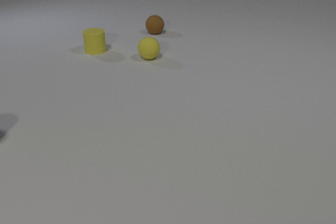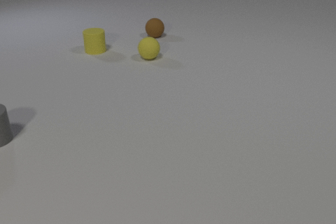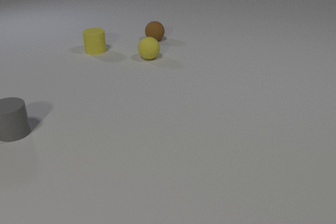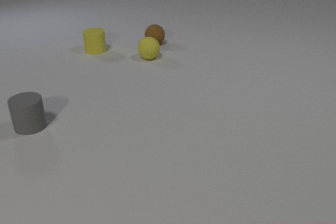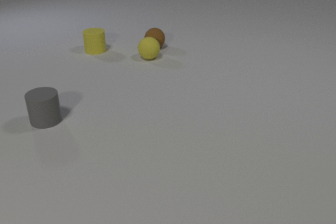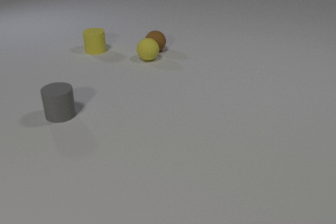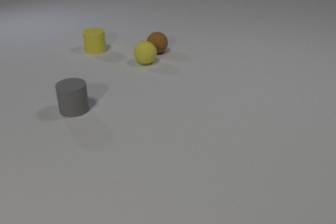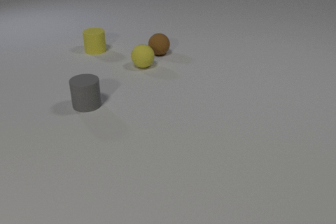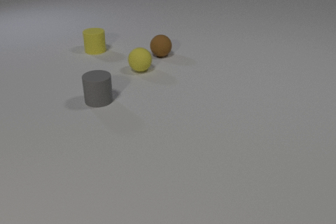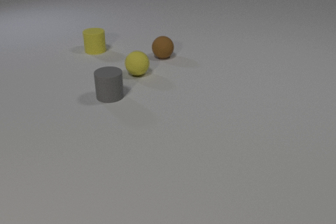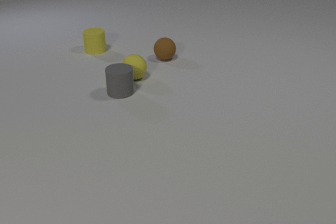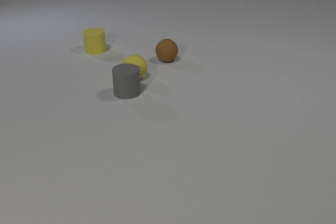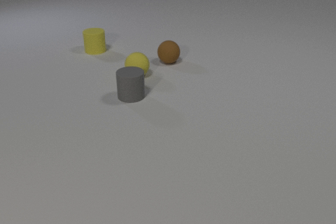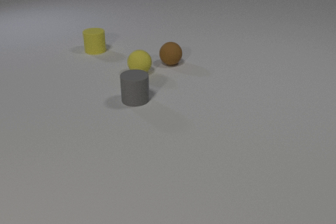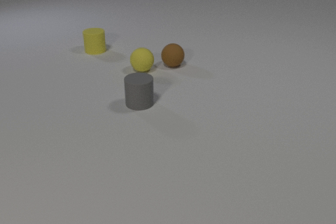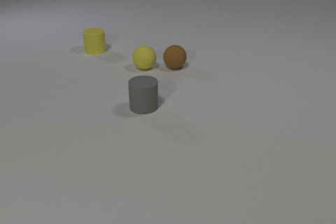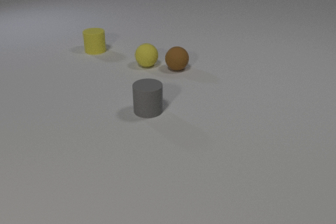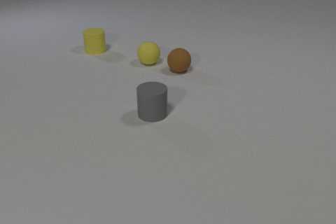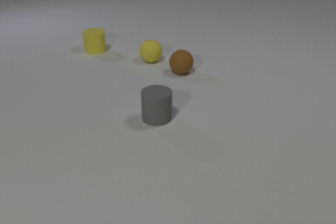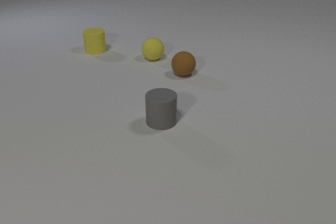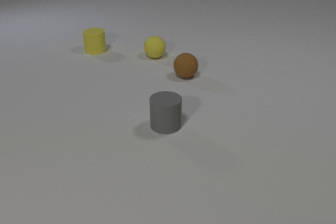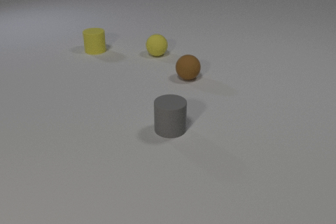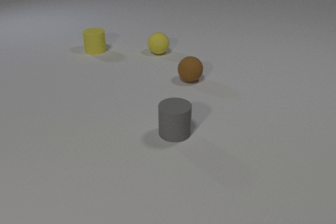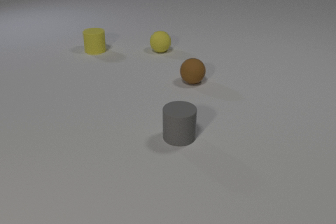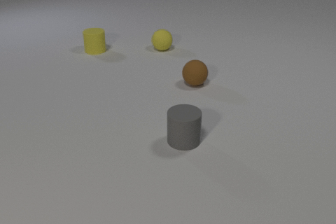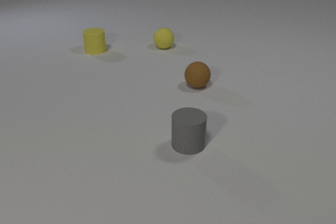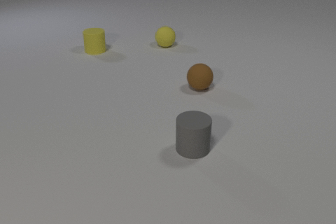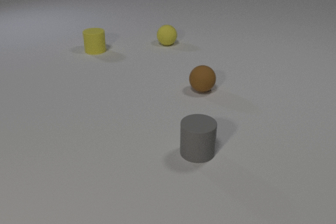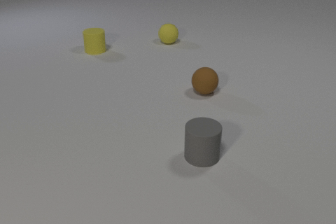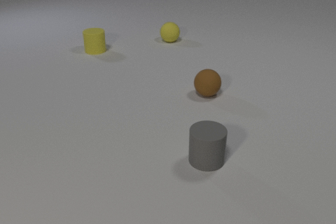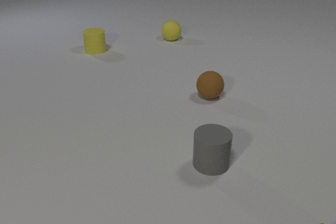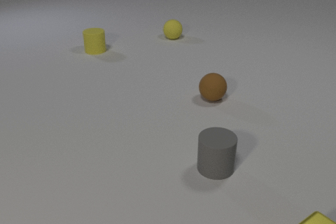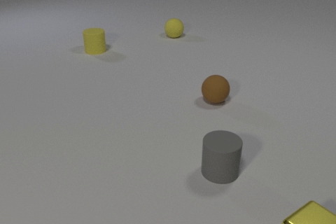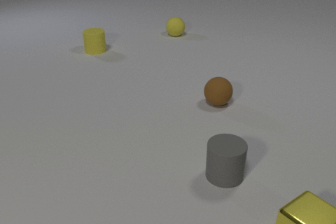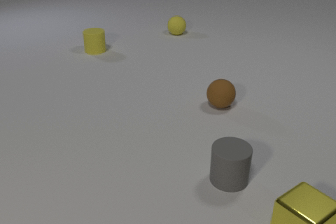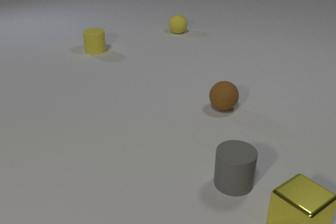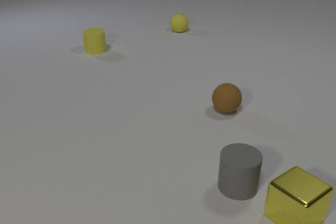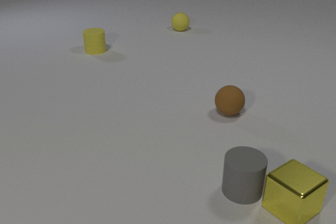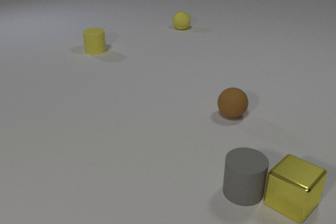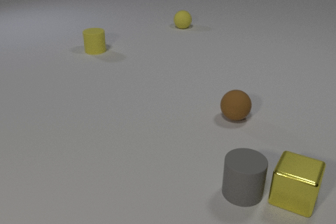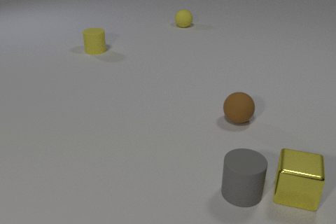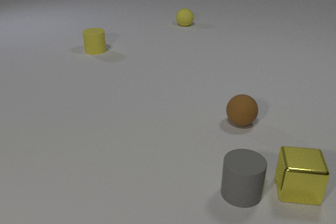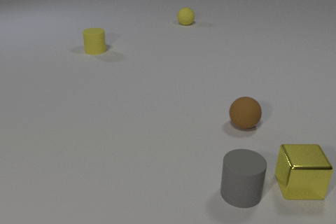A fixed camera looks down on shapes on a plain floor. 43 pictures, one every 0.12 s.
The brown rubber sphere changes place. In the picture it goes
toward the camera.
The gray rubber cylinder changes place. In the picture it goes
to the right.
0.00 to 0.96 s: The brown rubber sphere rolls toward the camera. The yellow rubber sphere rolls toward the camera. The gray rubber cylinder comes in at the left edge, slides to the right and away from the camera. The brown rubber sphere and the yellow rubber sphere collide.
0.96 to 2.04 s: The brown rubber sphere rolls toward the camera and to the right. The yellow rubber sphere rolls away from the camera and to the right. The gray rubber cylinder slides to the right and toward the camera. The yellow rubber sphere and the gray rubber cylinder collide.
2.04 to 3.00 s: The brown rubber sphere rolls toward the camera and to the right. The yellow rubber sphere rolls away from the camera. The gray rubber cylinder slides toward the camera and to the right.
3.00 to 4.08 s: The brown rubber sphere rolls toward the camera and to the right. The yellow rubber sphere rolls away from the camera. The gray rubber cylinder slides toward the camera and to the right. The yellow metal cube comes in at the bottom edge, slides away from the camera and to the left.
4.08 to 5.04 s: The brown rubber sphere rolls toward the camera and to the right. The yellow rubber sphere rolls away from the camera. The gray rubber cylinder slides toward the camera and to the right. The yellow metal cube slides away from the camera, spins so that its near face slides to the right, counterclockwise seen from above. The gray rubber cylinder and the yellow metal cube collide.
Are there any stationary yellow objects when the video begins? yes.
How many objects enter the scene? 2.
How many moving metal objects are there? 1.
